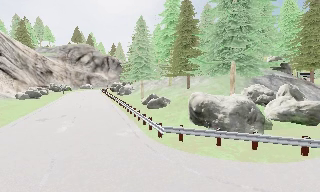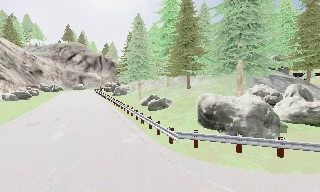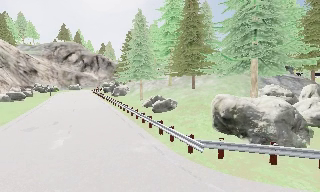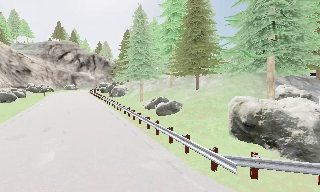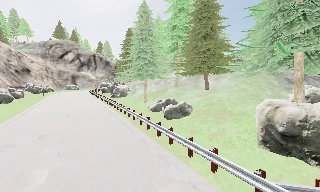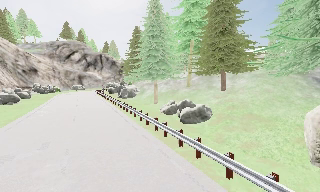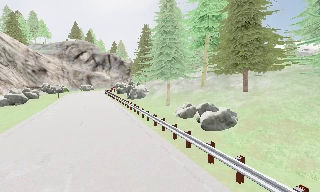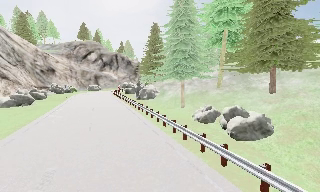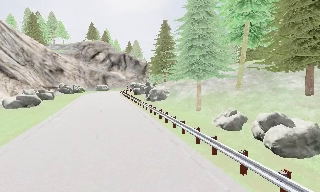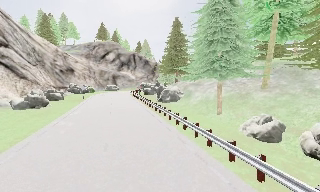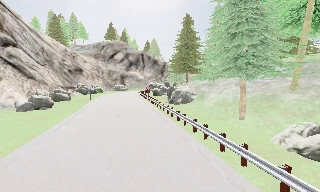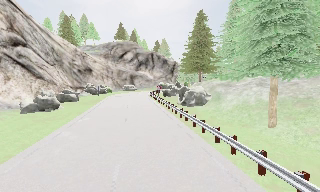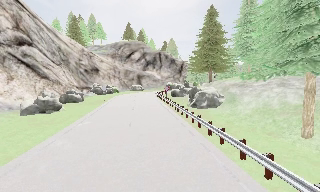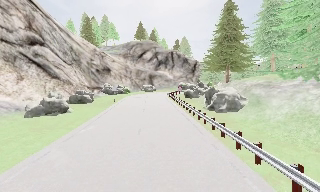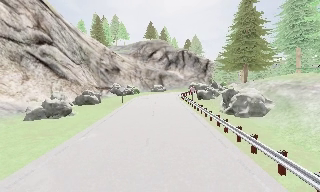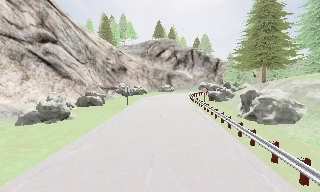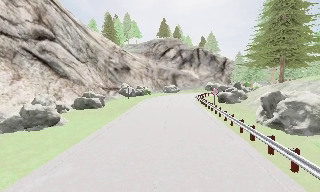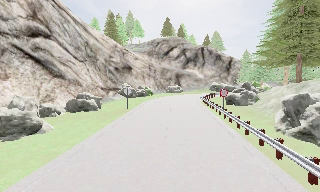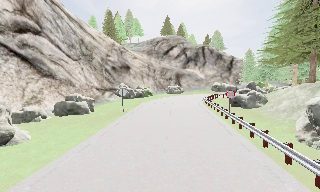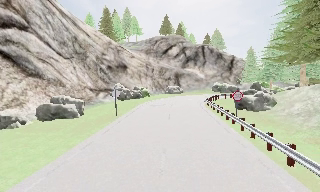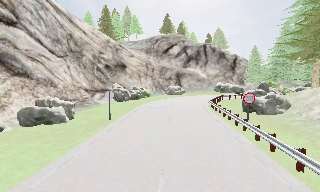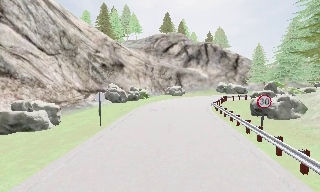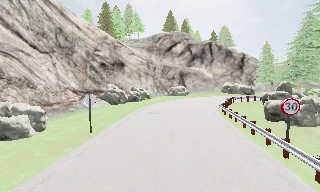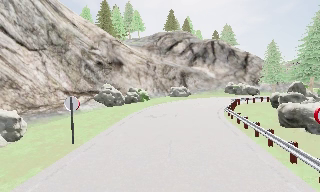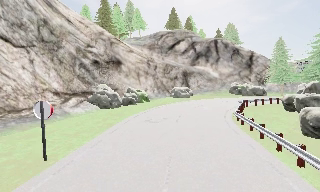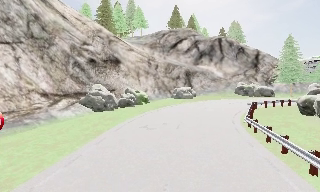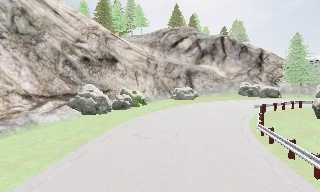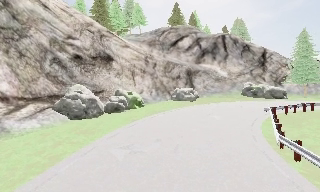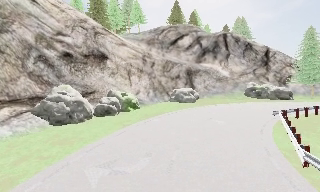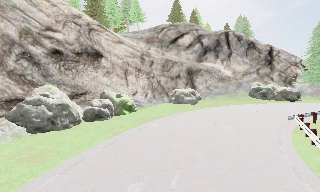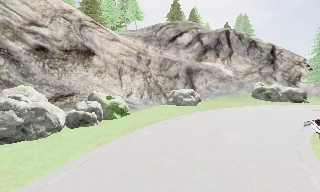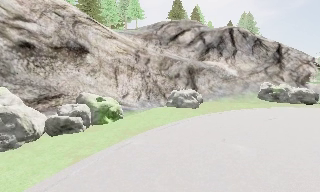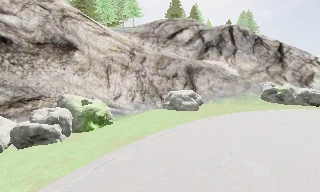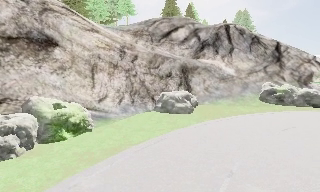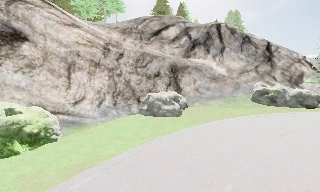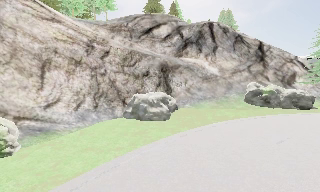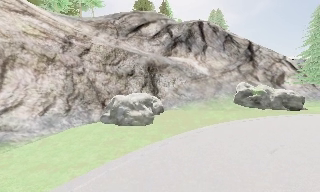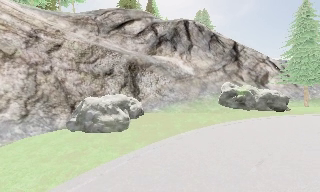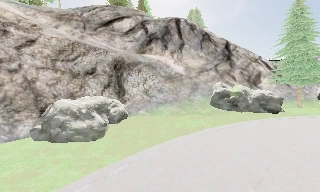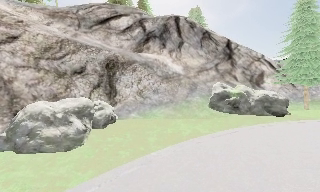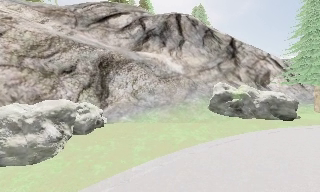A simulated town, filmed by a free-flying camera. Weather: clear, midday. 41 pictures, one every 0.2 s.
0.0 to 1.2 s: The camera travels forward and to its left, about 8 m, so what stands in front looms larger.
1.2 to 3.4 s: The scene slides to the right, as the camera pans about 30 degrees to its left. It travels forward, about 18 m.
3.4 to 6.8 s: The camera travels forward, about 25 m, so what stands in front looms larger.
6.8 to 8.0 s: The camera travels forward and to its right, about 8 m, so what stands in front looms larger.
The film runs forward here.
